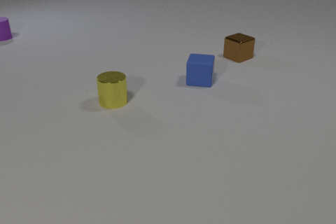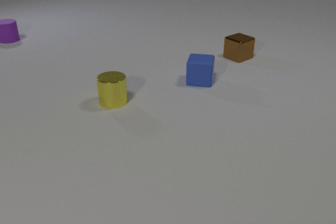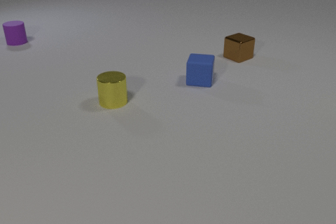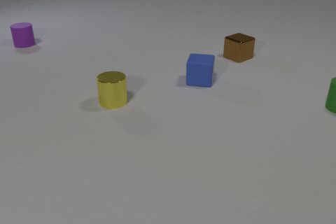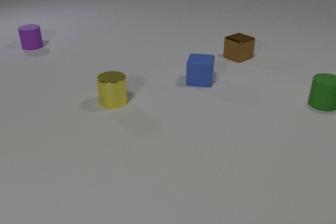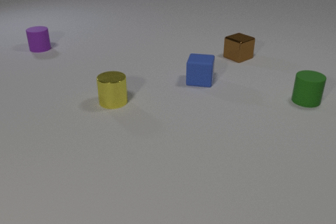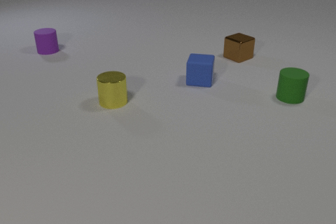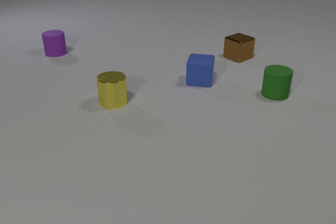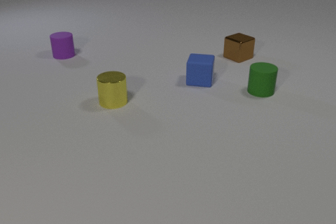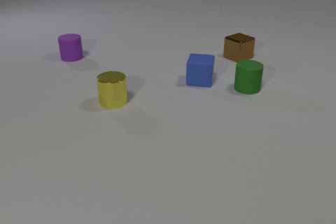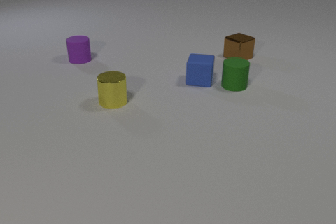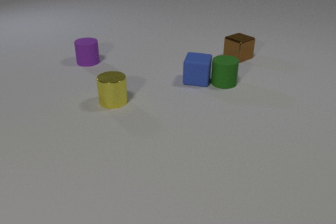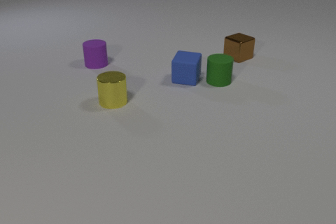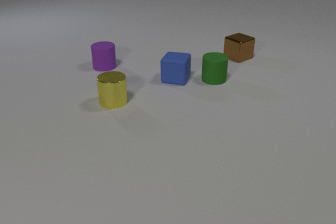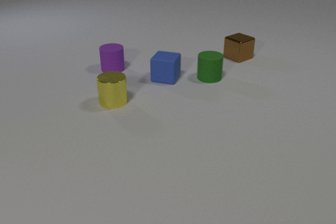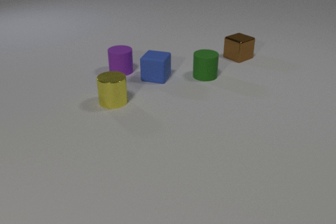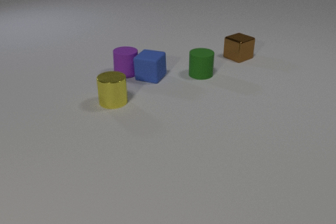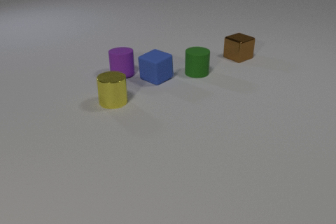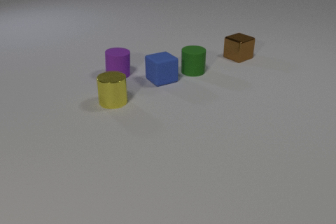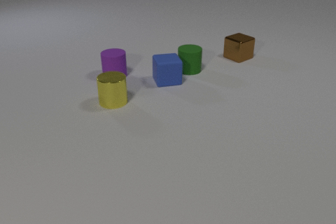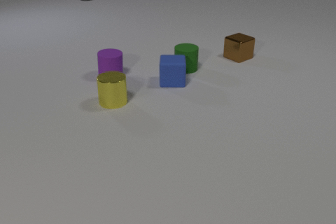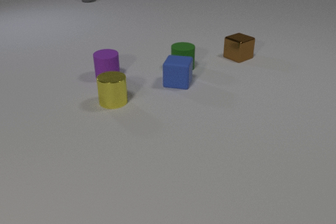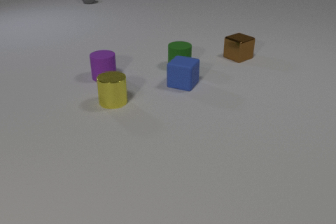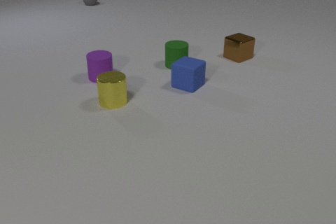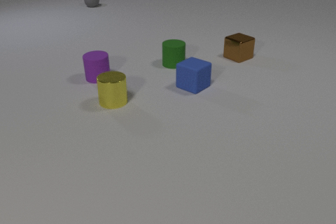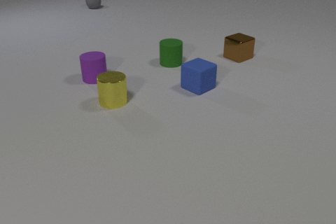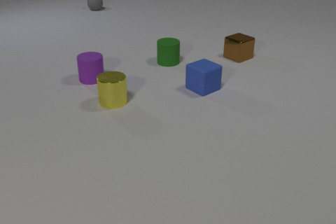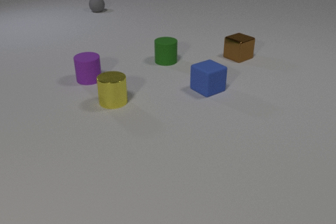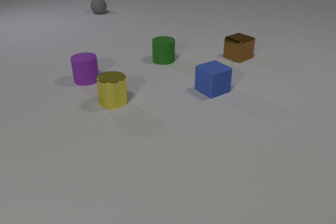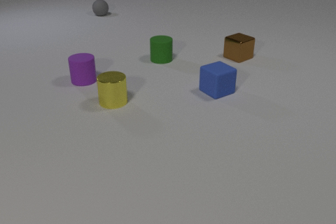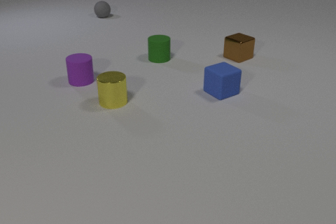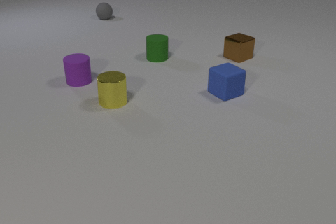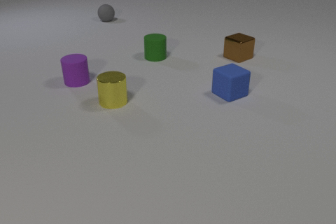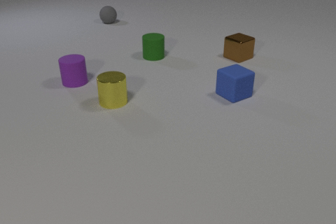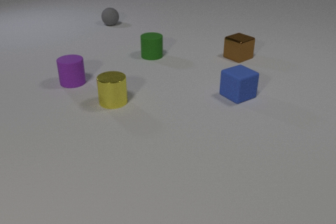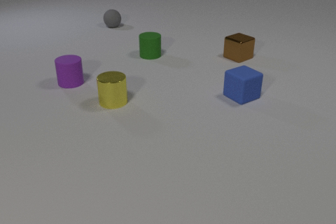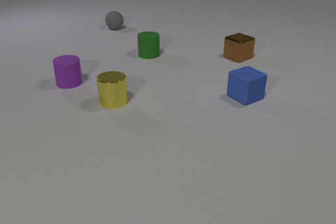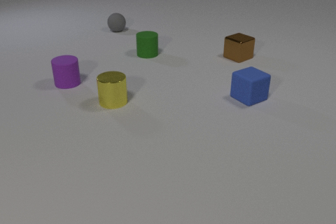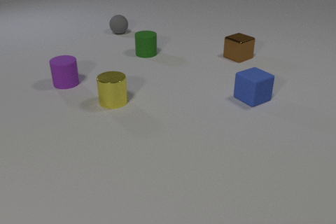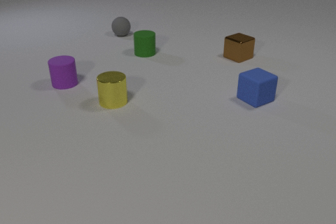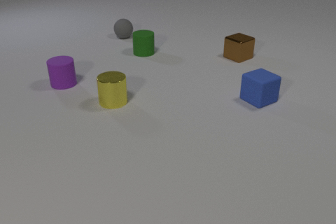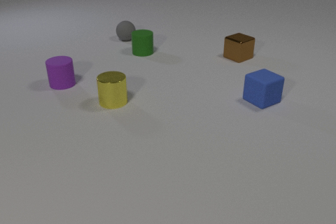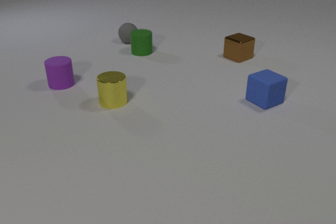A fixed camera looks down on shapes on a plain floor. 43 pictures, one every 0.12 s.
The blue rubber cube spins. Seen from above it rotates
clockwise.
The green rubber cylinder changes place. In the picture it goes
to the left.
0.00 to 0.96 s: The green rubber cylinder comes in at the right edge, slides to the left. The purple rubber cylinder slides toward the camera and to the right.
0.96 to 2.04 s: The green rubber cylinder slides to the left and away from the camera. The blue rubber cube slides to the left, spins clockwise seen from above by about 30 degrees, its near face sliding to the left. The purple rubber cylinder slides toward the camera and to the right. The green rubber cylinder and the blue rubber cube collide. The blue rubber cube and the purple rubber cylinder collide.
2.04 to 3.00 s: The green rubber cylinder slides to the left and away from the camera. The blue rubber cube slides to the right and toward the camera, spins clockwise seen from above by about 90 degrees, its near face sliding to the left. The gray rubber sphere comes in at the top edge, rolls toward the camera. The purple rubber cylinder slides to the left.
3.00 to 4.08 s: The green rubber cylinder slides away from the camera and to the left. The blue rubber cube slides to the right. The gray rubber sphere rolls toward the camera. The purple rubber cylinder slides to the left.
4.08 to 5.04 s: The green rubber cylinder slides away from the camera and to the left. The blue rubber cube slides to the right. The gray rubber sphere rolls toward the camera. The purple rubber cylinder slides to the left.
Are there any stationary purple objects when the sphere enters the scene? no.
How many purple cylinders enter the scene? 0.
How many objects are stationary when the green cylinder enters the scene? 3.
